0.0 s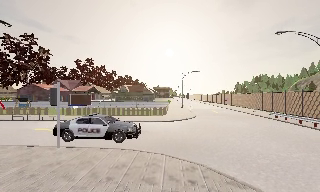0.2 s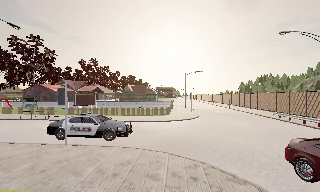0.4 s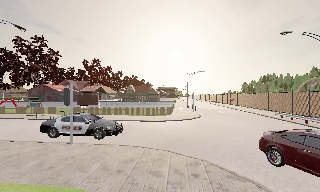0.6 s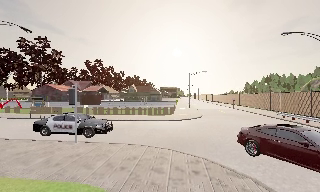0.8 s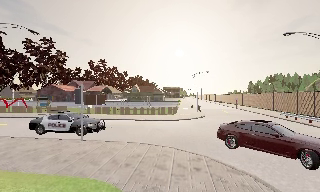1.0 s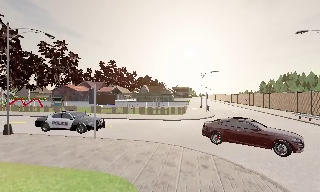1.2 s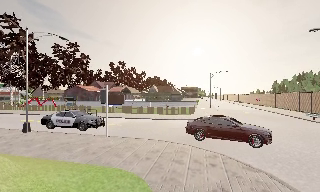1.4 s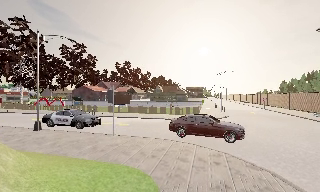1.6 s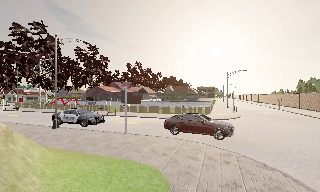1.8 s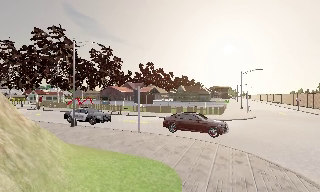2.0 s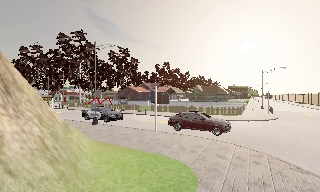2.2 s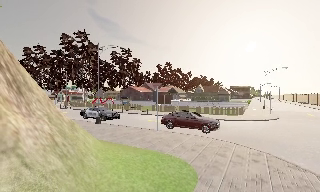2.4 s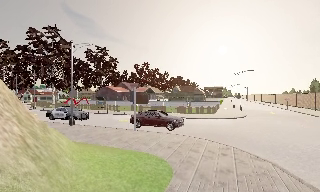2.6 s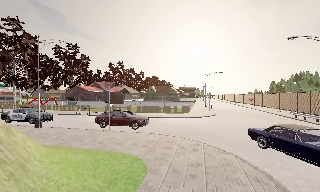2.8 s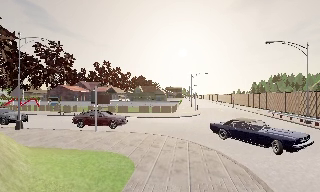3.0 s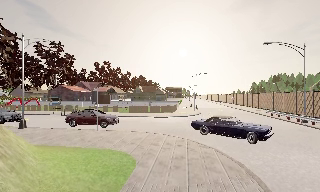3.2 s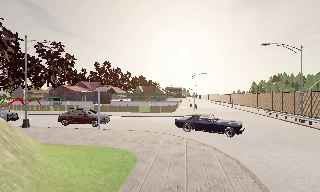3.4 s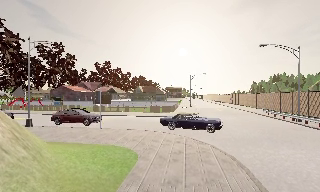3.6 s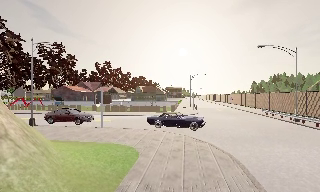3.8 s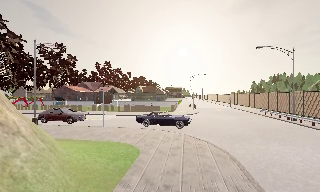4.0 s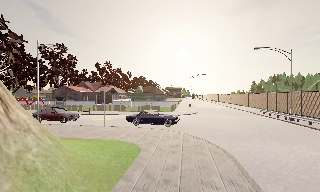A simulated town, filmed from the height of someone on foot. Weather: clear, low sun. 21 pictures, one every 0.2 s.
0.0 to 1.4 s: The camera swings to its left by about 10 degrees, and the scene slides to the right. It travels backward, about 1.5 m, so what stands in front gets smaller.
1.4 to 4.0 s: The camera travels backward, about 3.5 m, so what stands in front gets smaller.
The film runs backward here.
